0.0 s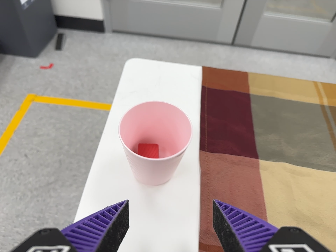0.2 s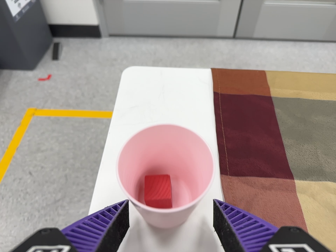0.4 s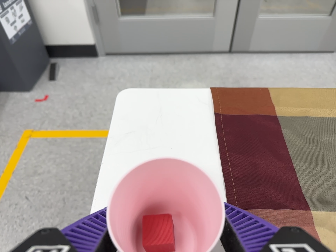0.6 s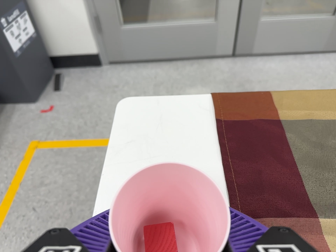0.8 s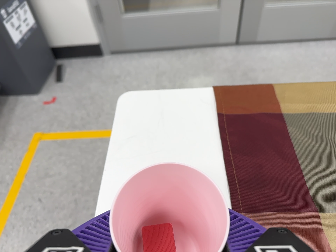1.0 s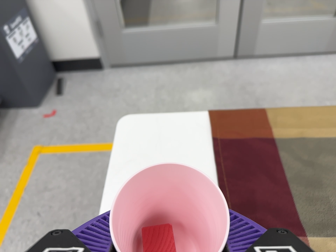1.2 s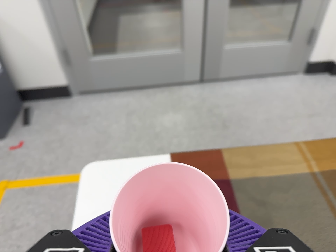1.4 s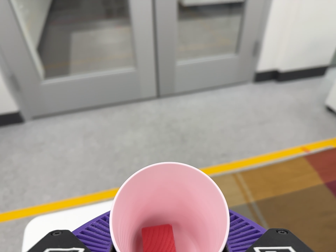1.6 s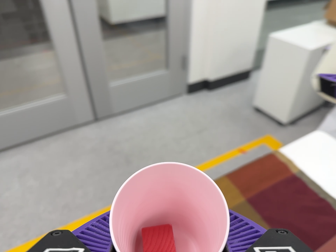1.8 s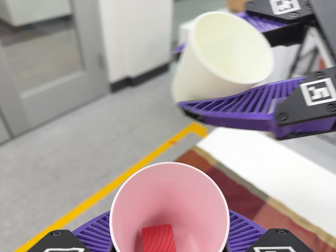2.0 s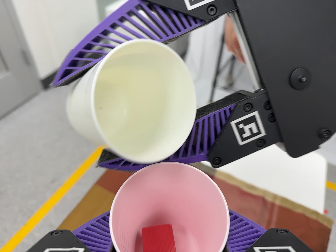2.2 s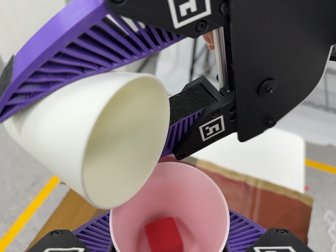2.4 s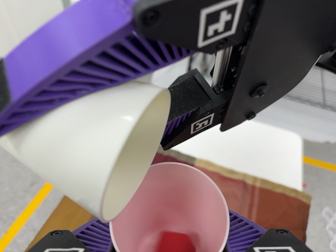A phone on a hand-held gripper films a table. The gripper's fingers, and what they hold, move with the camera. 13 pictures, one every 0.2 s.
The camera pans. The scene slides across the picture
to the left.
The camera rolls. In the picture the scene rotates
counterclockwise.
0.0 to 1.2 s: The camera travels toward the top of its view and forward, about 14 cm, so close, fixed things drift downward. Its aim tips toward the top of its view by about 10 degrees, and the scene shifts downward. It rolls about its line of sight by about 10 degrees, and the scene rotates counterclockwise.
1.2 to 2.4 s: The camera swings to its right by about 50 degrees, and the scene slides to the left. It travels to its right and toward the top of its view, about 22 cm, so close, fixed things drift to the left. It rolls about its line of sight by about 40 degrees, and the scene rotates counterclockwise.
The film runs backward here.
